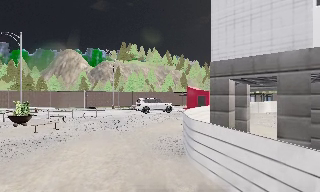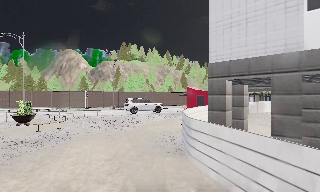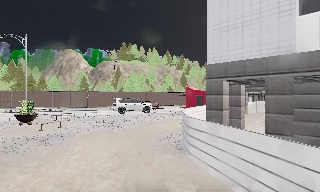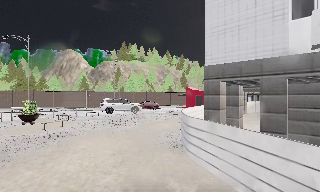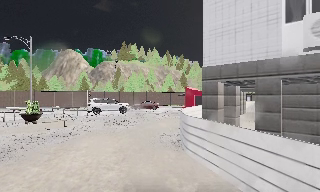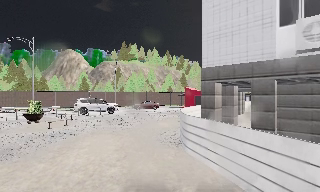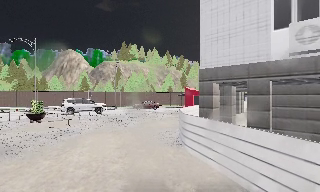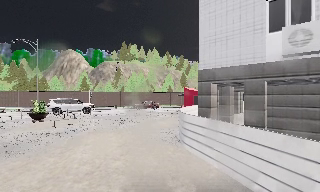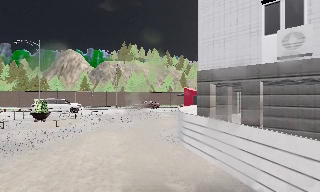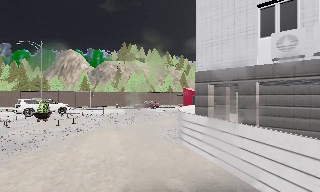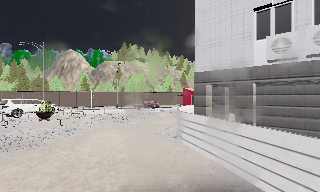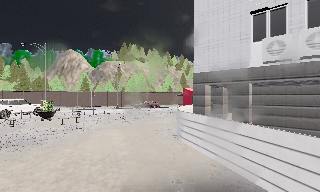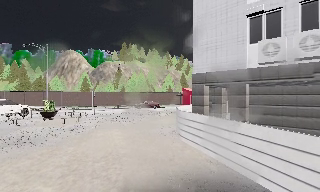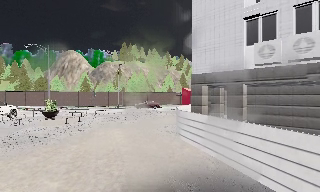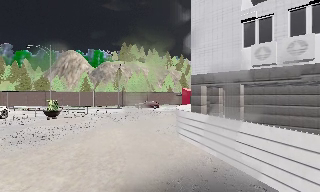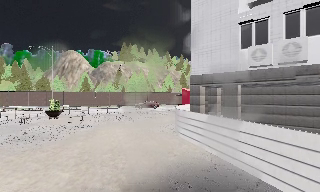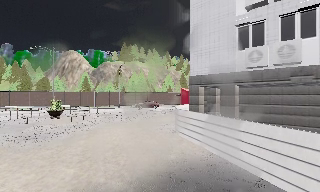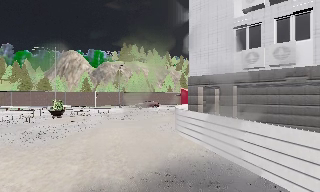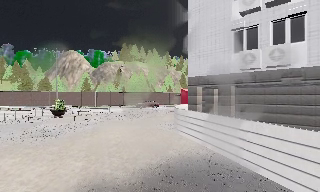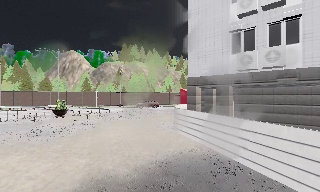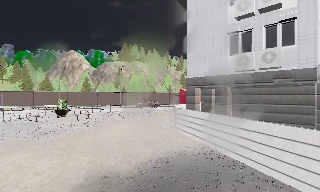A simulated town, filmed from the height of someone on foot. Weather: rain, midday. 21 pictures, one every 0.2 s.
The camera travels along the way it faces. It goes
backward.
0.0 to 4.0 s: The camera travels backward, about 5 m, so what stands in front gets smaller.
The film runs backward here.
